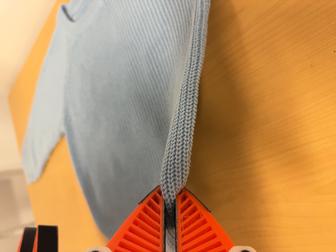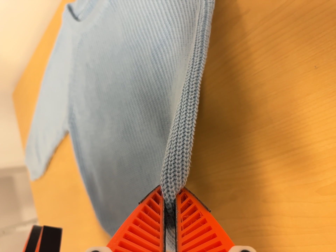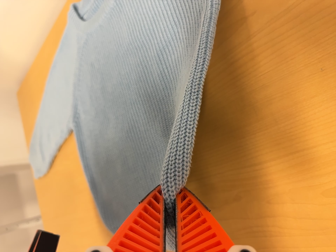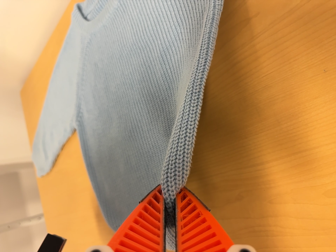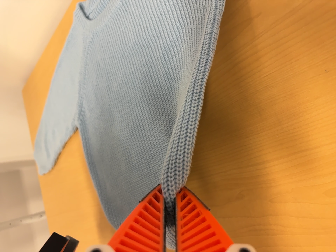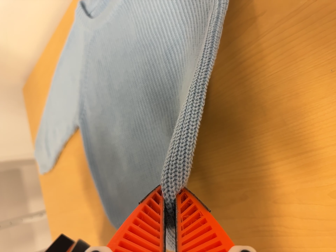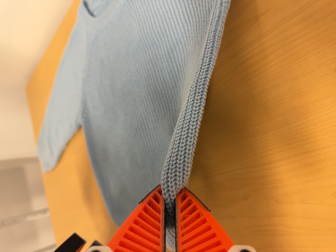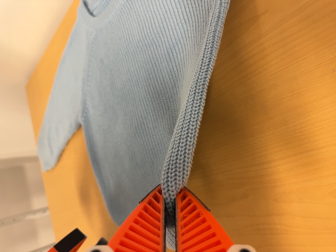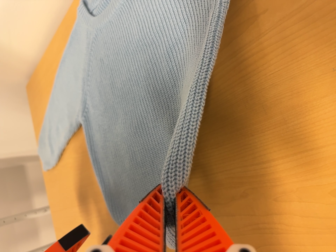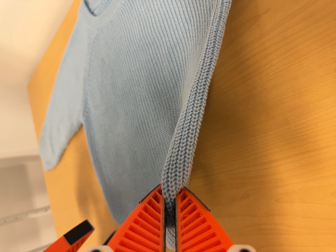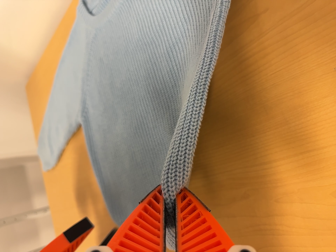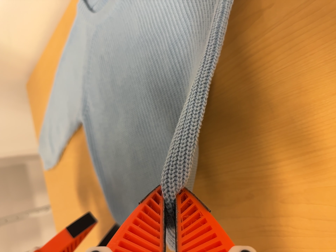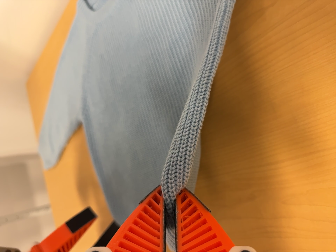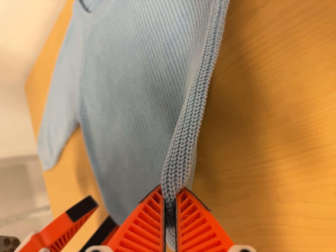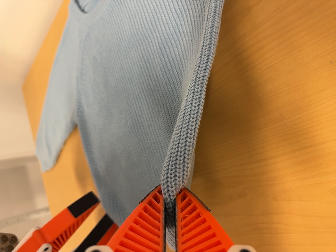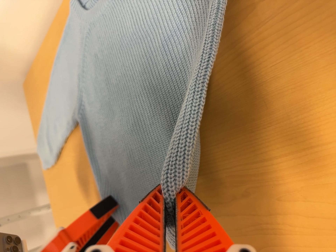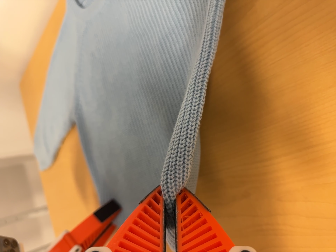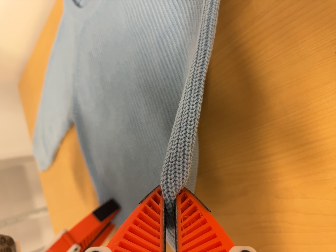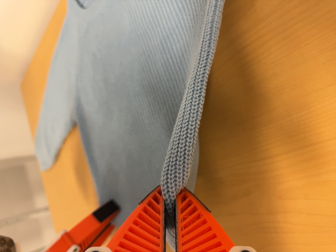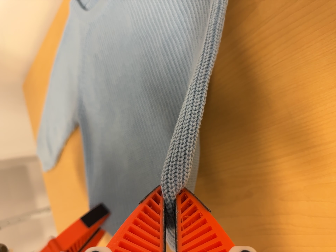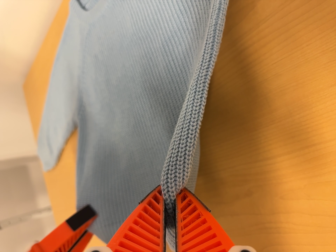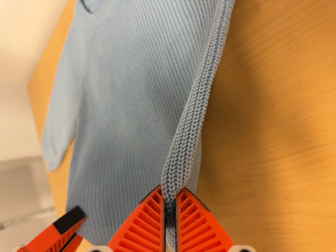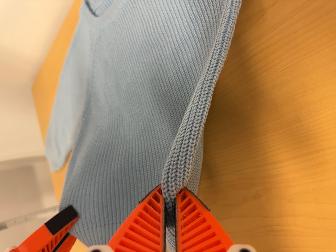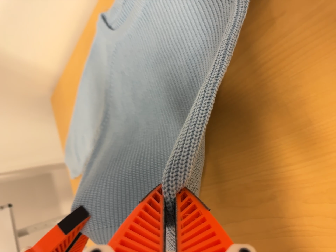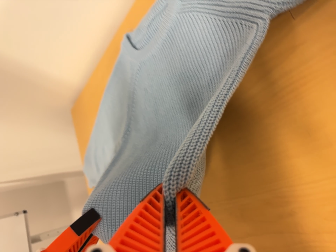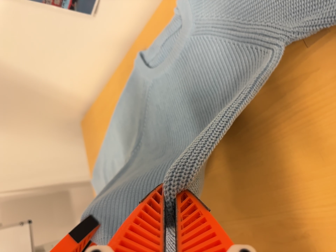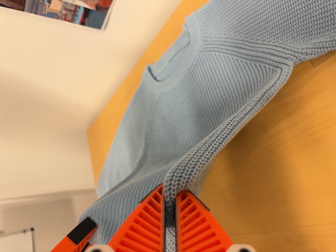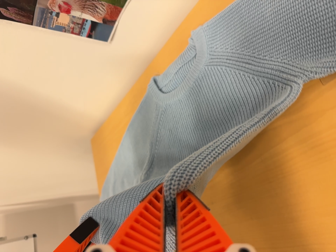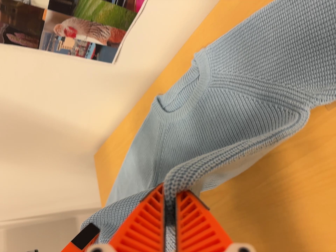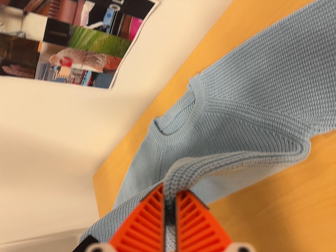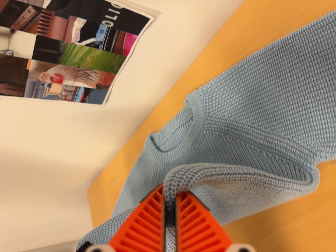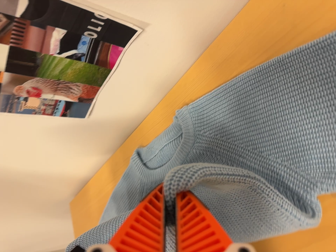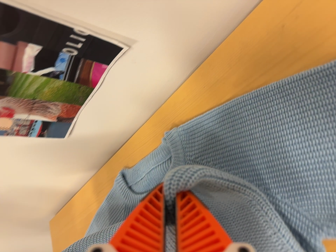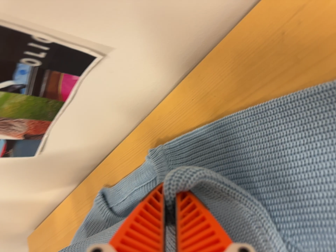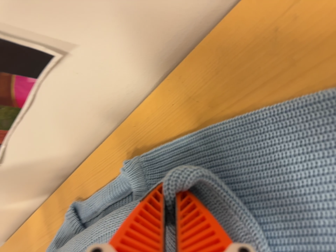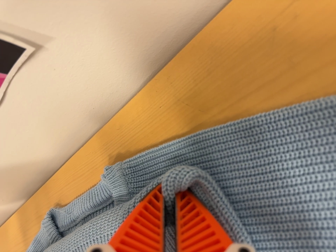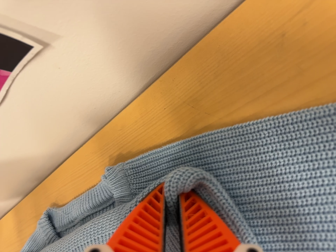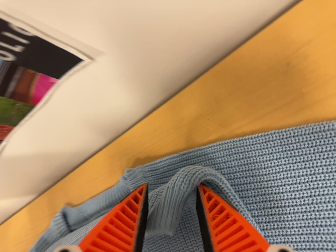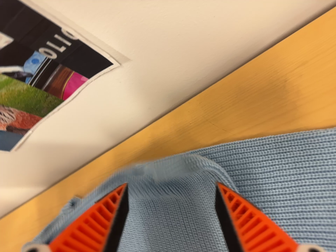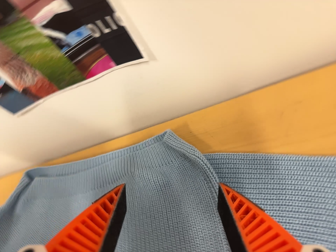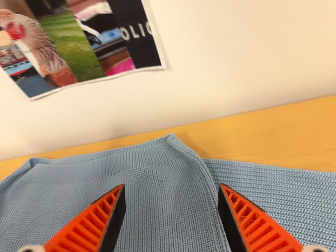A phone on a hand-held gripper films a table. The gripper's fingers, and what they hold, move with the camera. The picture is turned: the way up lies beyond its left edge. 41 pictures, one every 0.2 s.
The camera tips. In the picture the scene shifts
downward.
0.0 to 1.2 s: The camera shifts only a little, or ends up much as it began.
1.2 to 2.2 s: The camera keeps its place and its aim.
2.2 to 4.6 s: The camera shifts only a little, or ends up much as it began.
4.6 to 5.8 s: The camera travels toward the top of its view and to its left, about 10 cm, so close, fixed things drift downward. Its aim tips toward the top of its view by about 10 degrees, and the scene shifts downward.
5.8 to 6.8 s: The scene slides to the left, as the camera pans about 15 degrees to its right. It travels forward and toward the top of its view, about 18 cm, so what stands in front looms larger.
6.8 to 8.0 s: The camera pans to its right by about 15 degrees. It travels backward, to its left and toward the bottom of its view, about 18 cm, so what stands in front gets smaller. Its aim tips toward the top of its view by about 25 degrees. It rolls about its line of sight by about 35 degrees, and the scene rotates clockwise.
The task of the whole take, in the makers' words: fold up.
The film runs forward here.
